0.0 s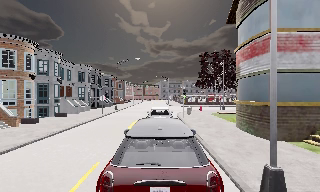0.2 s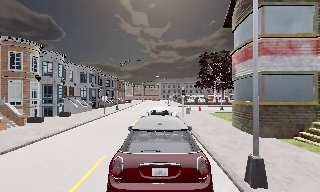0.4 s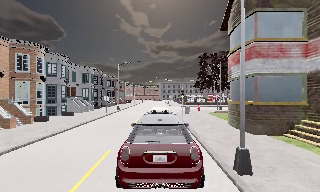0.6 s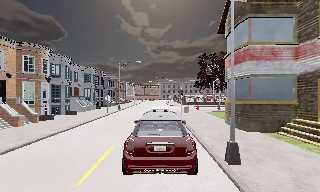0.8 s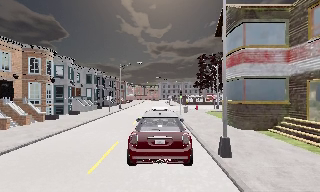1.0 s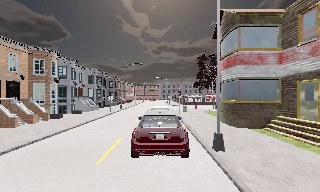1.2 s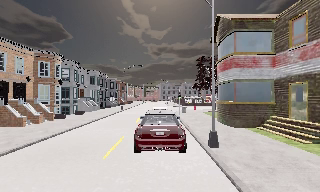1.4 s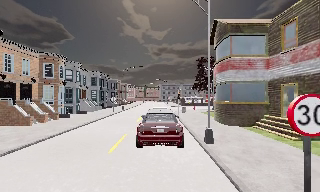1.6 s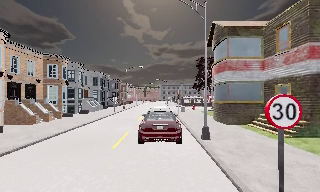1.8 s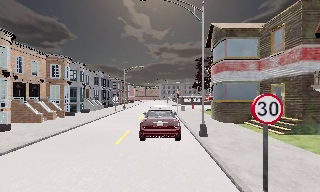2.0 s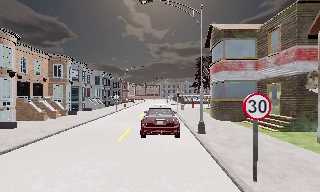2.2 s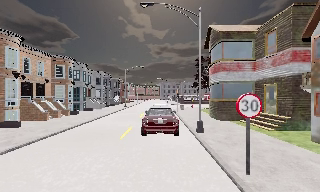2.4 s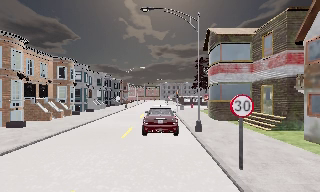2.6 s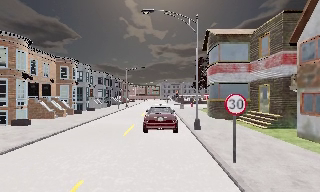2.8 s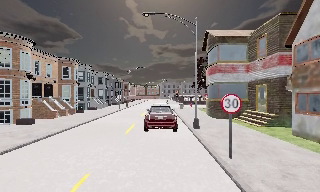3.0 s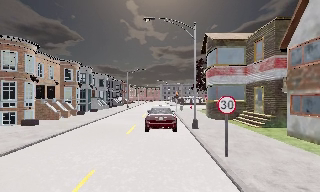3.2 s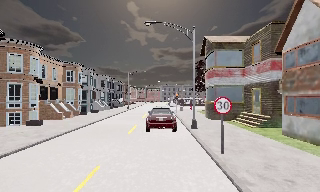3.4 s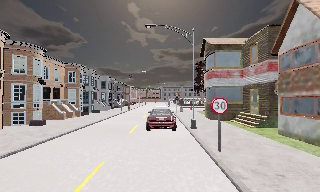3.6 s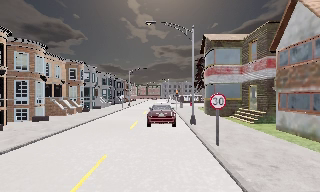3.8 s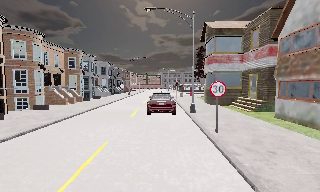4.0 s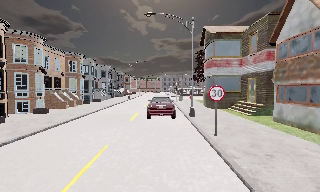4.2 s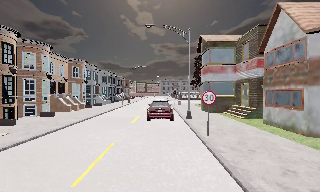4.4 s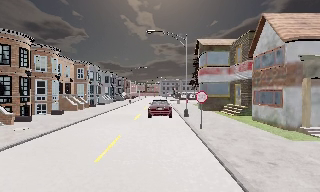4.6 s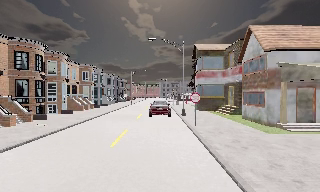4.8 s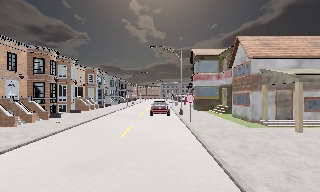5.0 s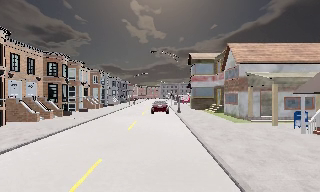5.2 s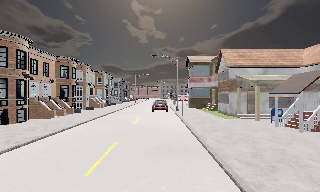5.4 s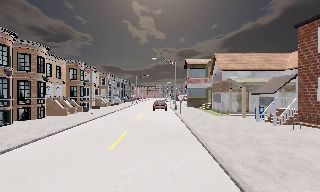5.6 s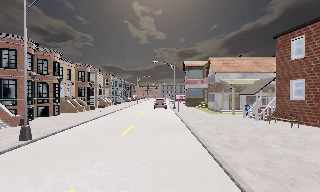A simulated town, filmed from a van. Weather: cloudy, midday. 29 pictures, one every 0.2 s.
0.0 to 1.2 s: The camera travels backward, about 4 m, so what stands in front gets smaller.
1.2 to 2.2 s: The camera travels backward, about 2.5 m, so what stands in front gets smaller. It loses speed.
2.2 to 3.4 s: The camera travels backward, about 2.5 m, so what stands in front gets smaller.
3.4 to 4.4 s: The camera travels backward, about 2.5 m, so what stands in front gets smaller. It gains speed.
4.4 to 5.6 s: The camera travels backward, about 12 m, so what stands in front gets smaller.
The film runs backward here.
